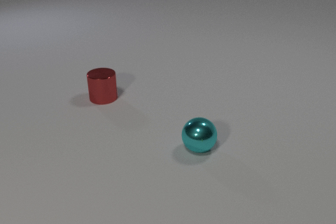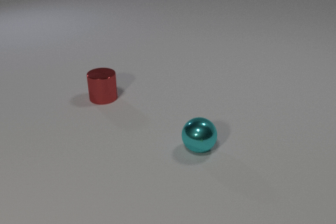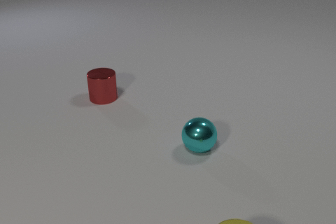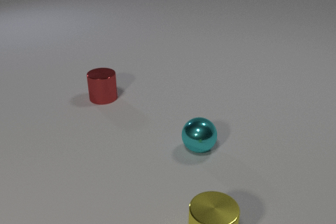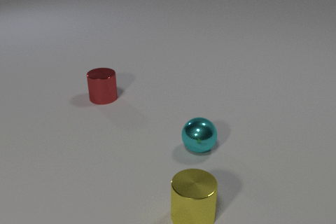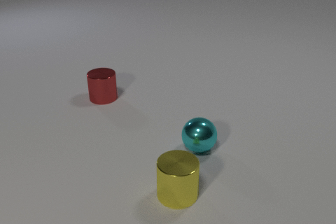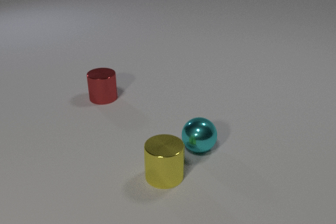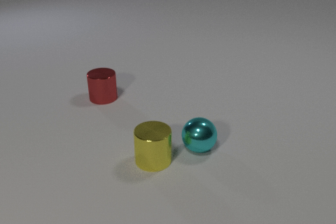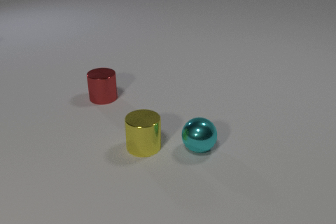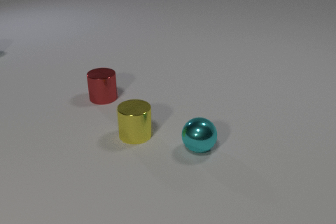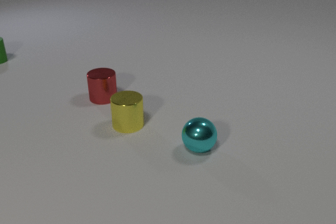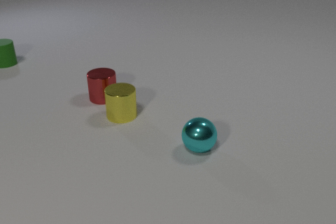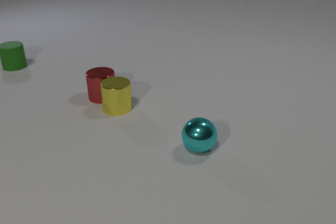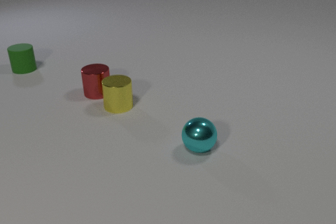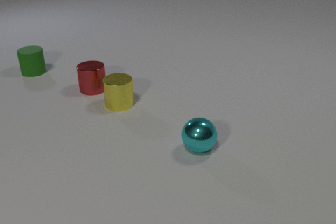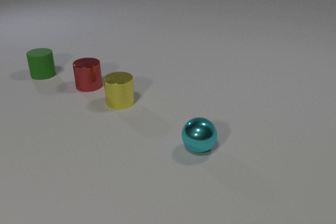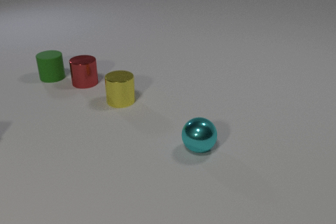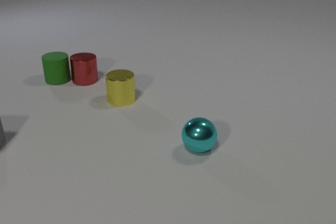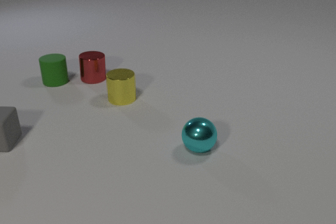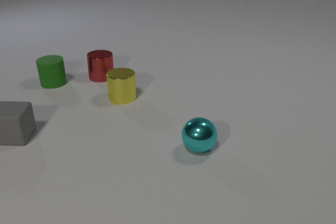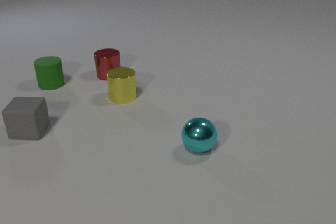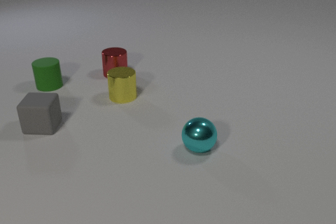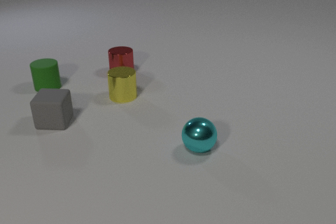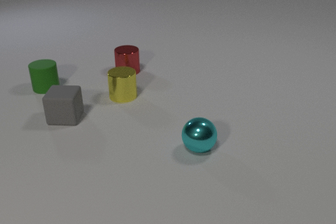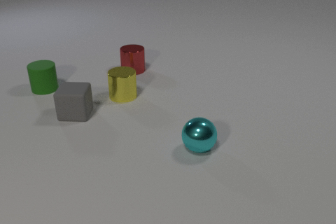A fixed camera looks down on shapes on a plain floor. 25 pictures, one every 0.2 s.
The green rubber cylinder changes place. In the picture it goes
toward the camera.
The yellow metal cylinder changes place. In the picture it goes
away from the camera.
0.0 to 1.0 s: The yellow metal cylinder comes in at the bottom edge, slides away from the camera and to the left.
1.0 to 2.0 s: The yellow metal cylinder slides away from the camera and to the left. The green rubber cylinder comes in at the left edge, slides toward the camera and to the right.
2.0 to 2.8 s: The yellow metal cylinder slides away from the camera. The red metal cylinder slides away from the camera and to the left. The green rubber cylinder slides toward the camera and to the right. The yellow metal cylinder and the red metal cylinder collide.
2.8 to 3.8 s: The yellow metal cylinder slides away from the camera. The red metal cylinder slides away from the camera. The green rubber cylinder slides toward the camera and to the right. The gray rubber cube comes in at the left edge, slides to the right. The red metal cylinder and the green rubber cylinder collide.
3.8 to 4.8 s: The red metal cylinder slides to the right. The green rubber cylinder slides toward the camera and to the left. The gray rubber cube slides to the right and away from the camera.
How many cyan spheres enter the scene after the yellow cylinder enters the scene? 0.
What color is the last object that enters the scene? gray.
What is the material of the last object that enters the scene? rubber.
